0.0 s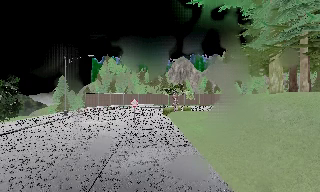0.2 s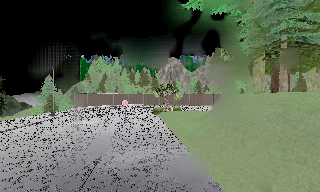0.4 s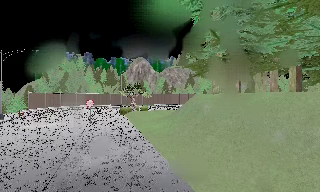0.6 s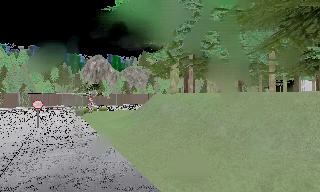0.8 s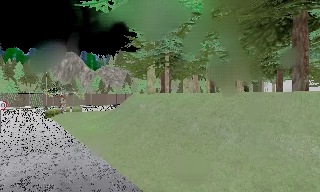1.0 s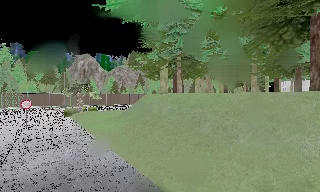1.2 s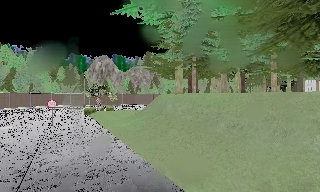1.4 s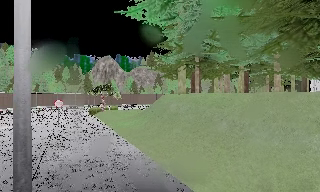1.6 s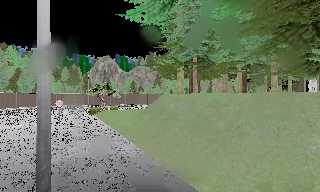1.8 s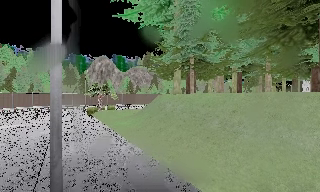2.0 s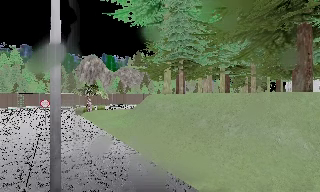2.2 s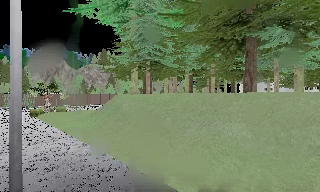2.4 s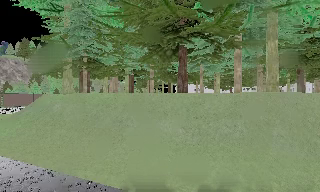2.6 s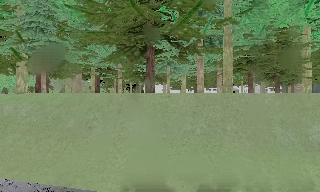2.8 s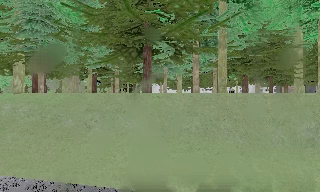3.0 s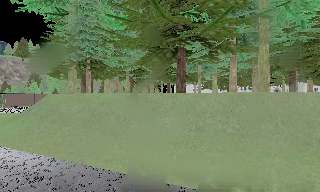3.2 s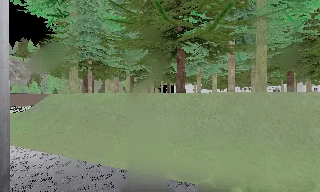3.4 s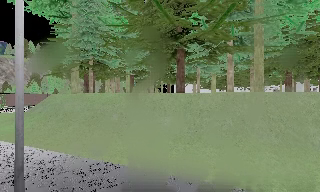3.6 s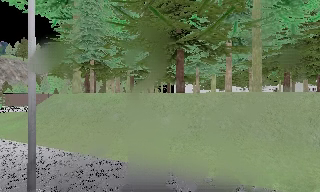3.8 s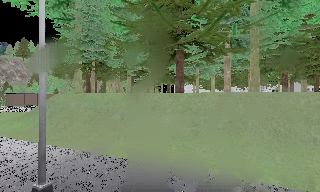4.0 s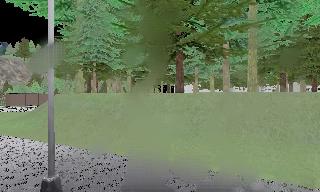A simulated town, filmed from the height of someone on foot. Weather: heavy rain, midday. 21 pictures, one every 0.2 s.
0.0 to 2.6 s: The camera swings to its right by about 75 degrees, and the scene slides to the left. It travels backward, about 3.5 m.
2.6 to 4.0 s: The camera swings to its left by about 10 degrees, and the scene slides to the right. It travels backward, about 2 m, so what stands in front gets smaller.
The film runs backward here.
